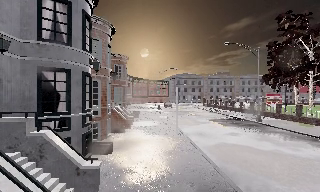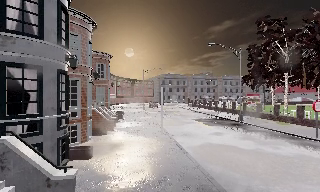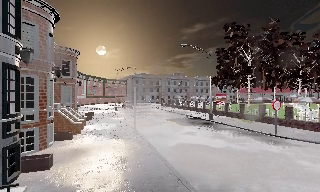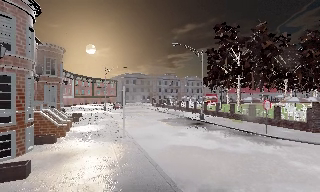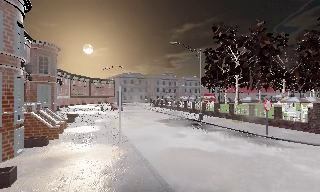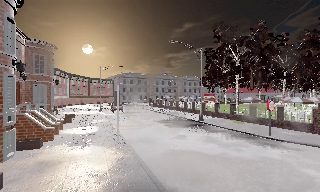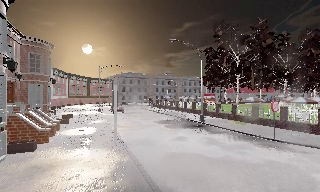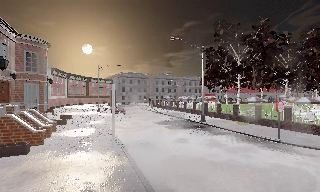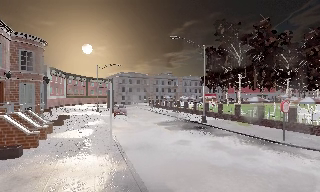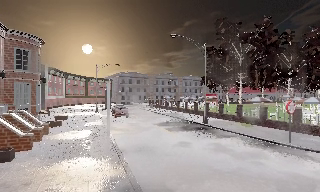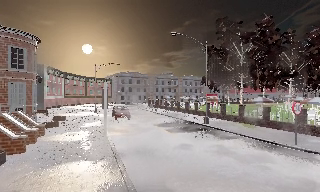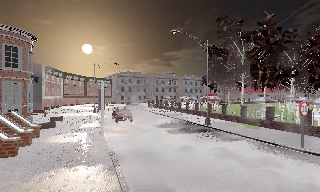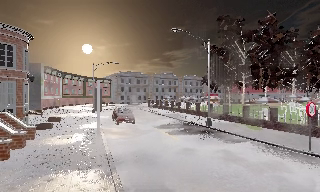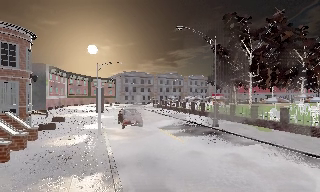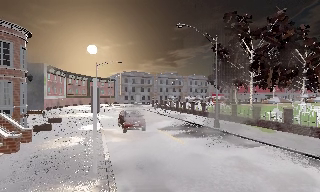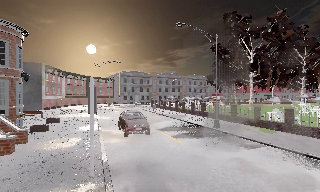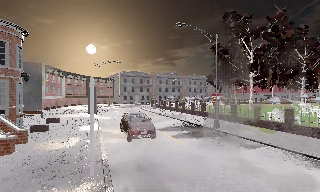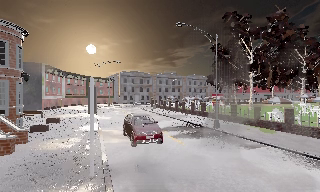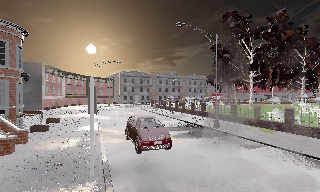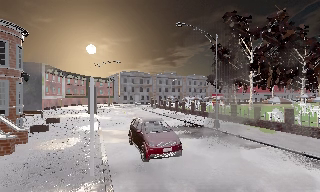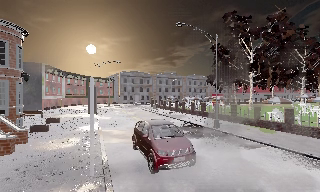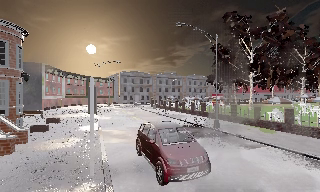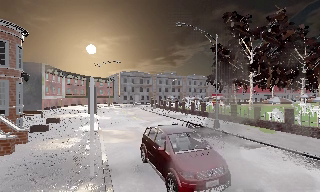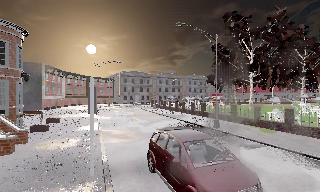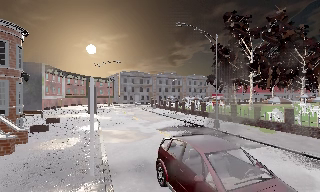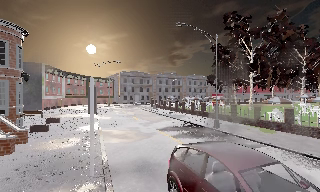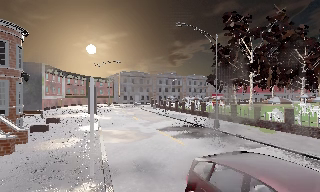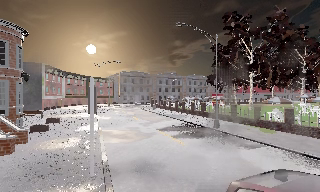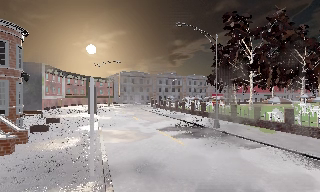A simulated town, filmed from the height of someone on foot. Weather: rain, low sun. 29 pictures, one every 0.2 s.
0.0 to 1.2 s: The camera pans to its right, which is clockwise from overhead, by about 20 degrees. It travels forward, about 2 m, so what stands in front looms larger.
1.2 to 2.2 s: The camera travels forward, about 2 m, so what stands in front looms larger.
2.2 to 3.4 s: The camera travels forward, about 1.5 m, so what stands in front looms larger. It loses speed.
3.4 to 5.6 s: The camera keeps its place and its aim.
The film runs forward here.
